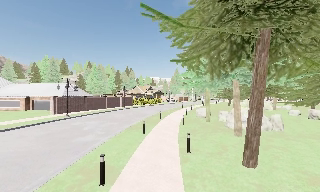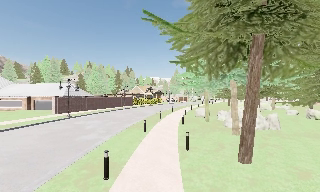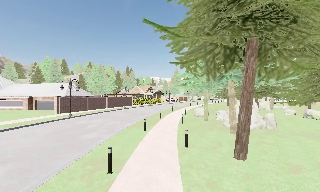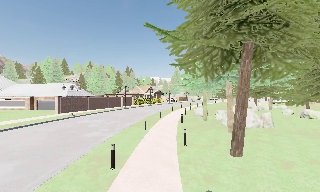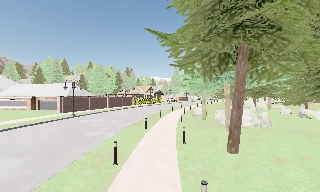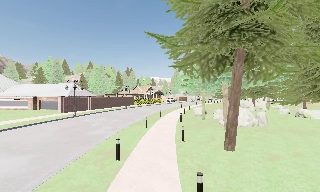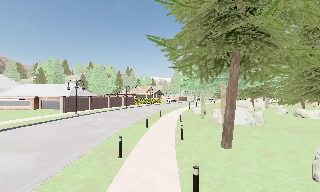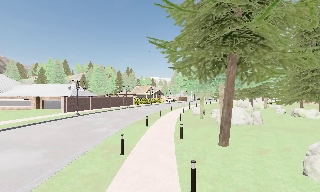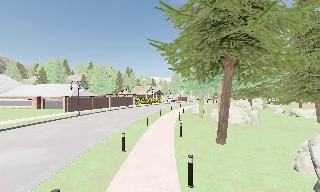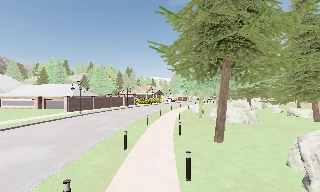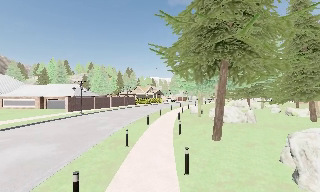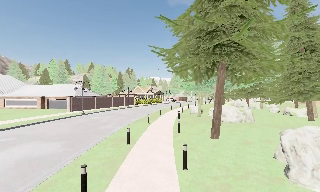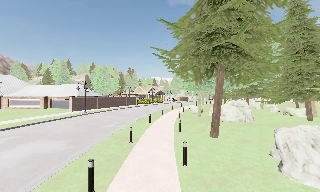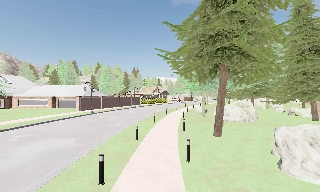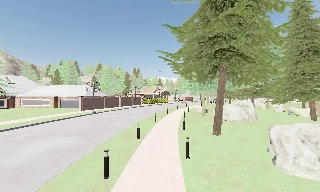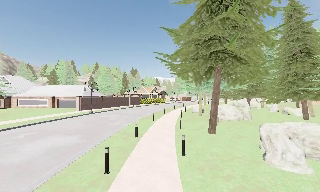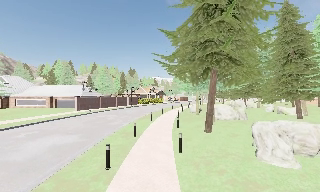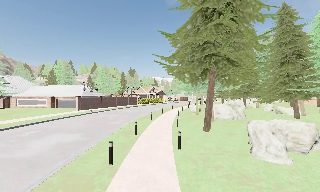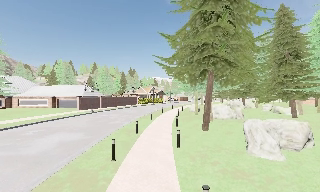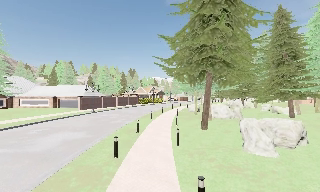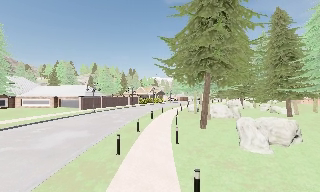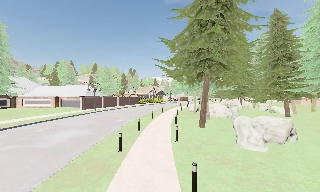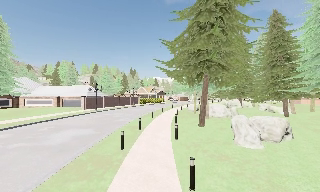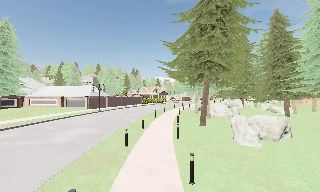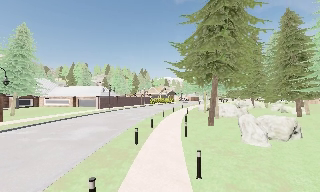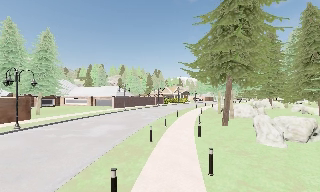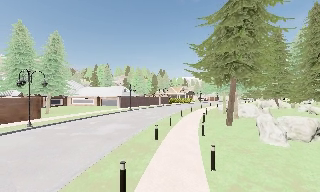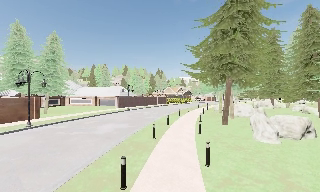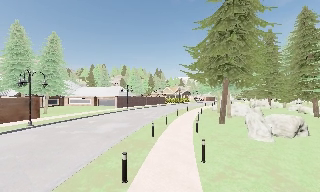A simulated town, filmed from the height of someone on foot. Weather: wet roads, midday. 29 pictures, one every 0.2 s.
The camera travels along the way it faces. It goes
backward.
0.0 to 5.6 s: The camera pans to its left, which is counterclockwise from overhead, by about 10 degrees. It travels backward, about 10 m, so what stands in front gets smaller.
The film runs backward here.
